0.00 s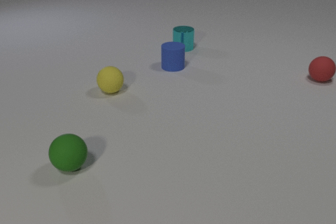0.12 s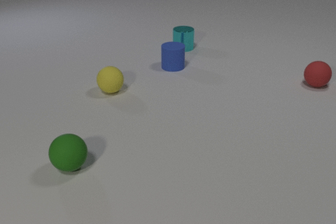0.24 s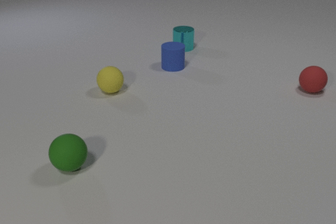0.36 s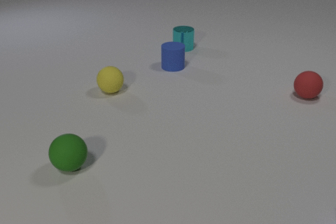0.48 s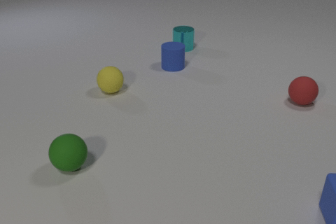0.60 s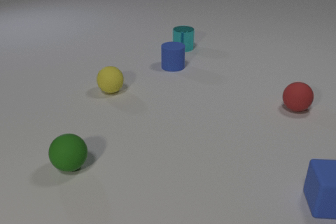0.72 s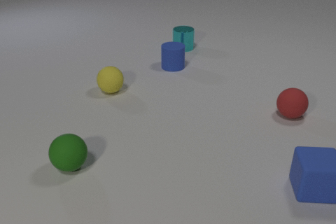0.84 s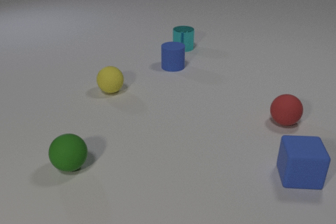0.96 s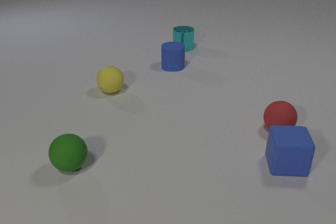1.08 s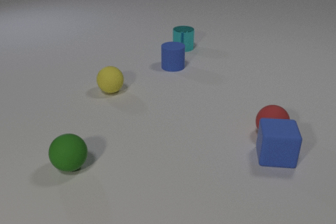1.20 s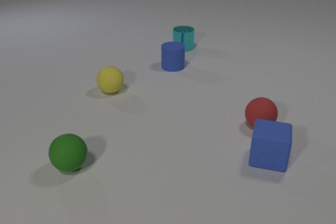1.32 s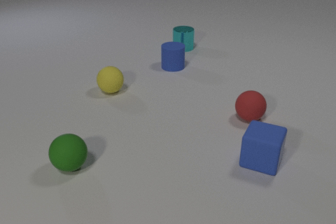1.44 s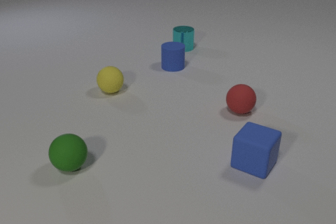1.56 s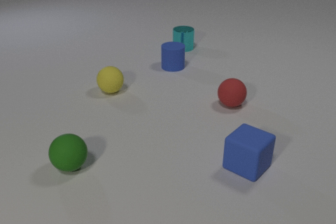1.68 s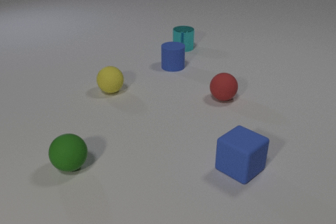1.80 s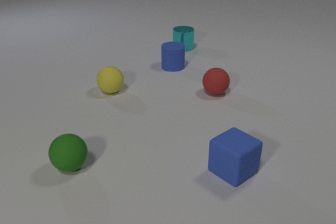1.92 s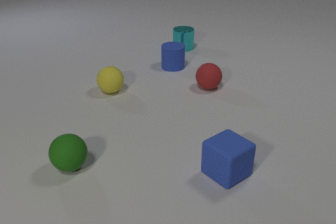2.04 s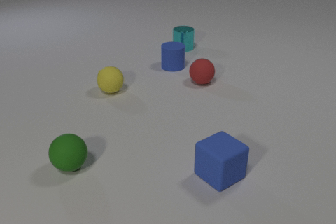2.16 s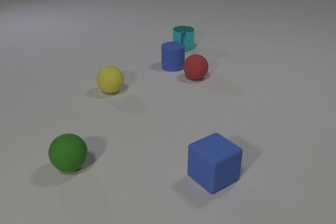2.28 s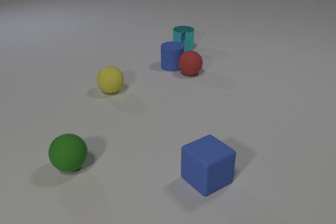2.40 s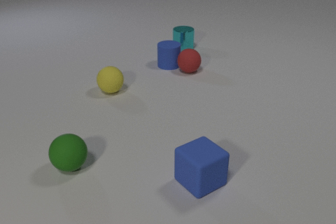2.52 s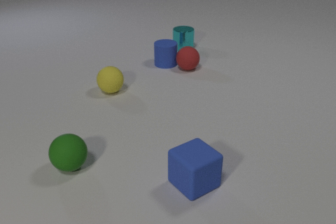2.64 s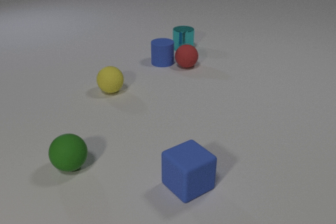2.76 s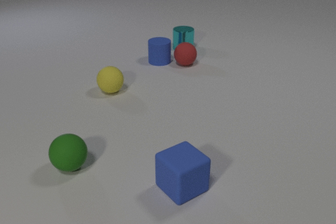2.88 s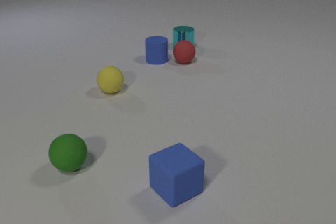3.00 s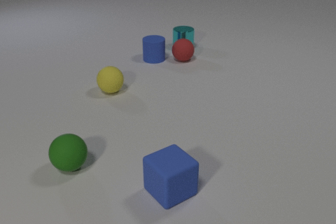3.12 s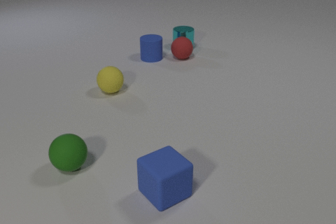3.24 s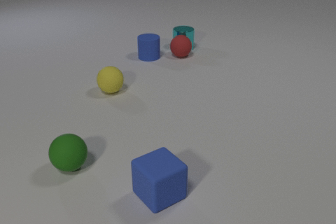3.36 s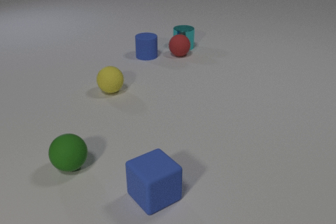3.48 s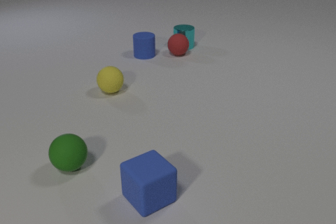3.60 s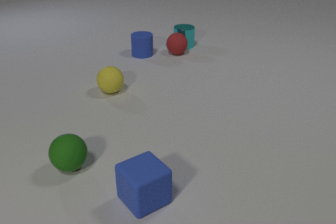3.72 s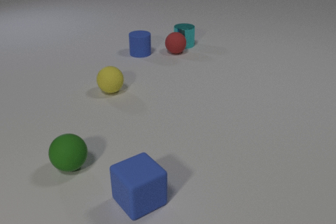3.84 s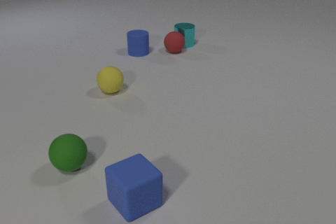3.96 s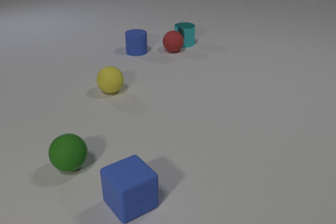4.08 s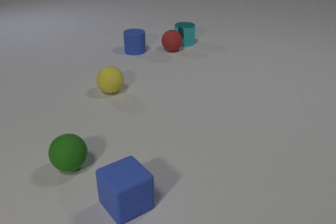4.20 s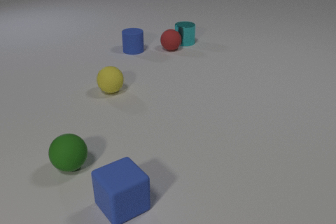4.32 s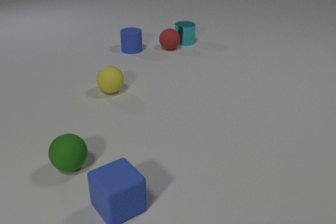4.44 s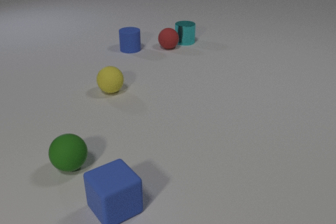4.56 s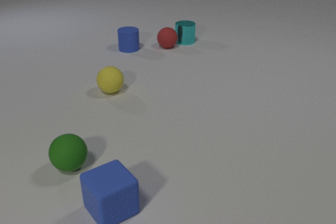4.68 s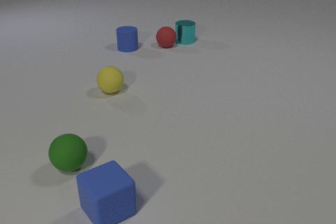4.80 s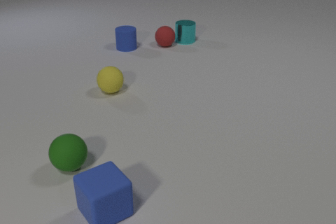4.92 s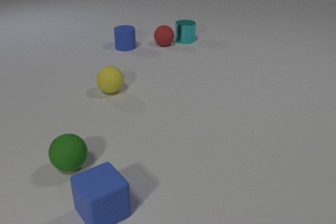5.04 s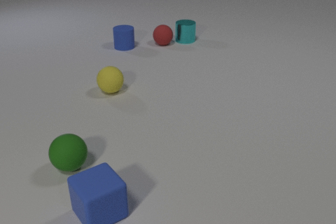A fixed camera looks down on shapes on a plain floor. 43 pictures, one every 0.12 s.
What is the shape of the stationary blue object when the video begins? cylinder.
How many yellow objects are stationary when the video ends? 1.
How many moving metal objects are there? 1.
0.00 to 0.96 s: The blue rubber cube comes in at the right edge, slides away from the camera and to the left. The red rubber sphere rolls toward the camera.
0.96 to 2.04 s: The blue rubber cube slides to the left and toward the camera, spins clockwise seen from above by about 45 degrees, its near face sliding to the left. The red rubber sphere rolls away from the camera and to the left. The blue rubber cube and the red rubber sphere collide.
2.04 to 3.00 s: The blue rubber cube slides to the left and toward the camera. The red rubber sphere rolls away from the camera. The blue rubber cylinder slides away from the camera and to the left. The red rubber sphere and the blue rubber cylinder collide.
3.00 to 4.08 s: The blue rubber cube slides to the left and toward the camera. The red rubber sphere rolls away from the camera and to the left. The blue rubber cylinder slides away from the camera and to the left. The cyan metal cylinder slides away from the camera. The red rubber sphere and the cyan metal cylinder collide.
4.08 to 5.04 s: The blue rubber cube slides to the left. The red rubber sphere rolls away from the camera and to the left. The blue rubber cylinder slides away from the camera and to the left. The cyan metal cylinder slides away from the camera.
